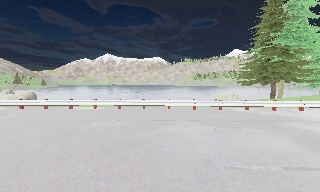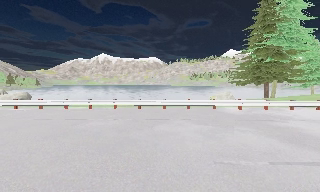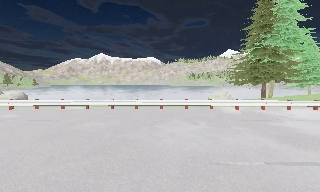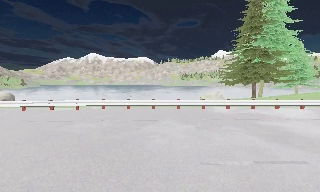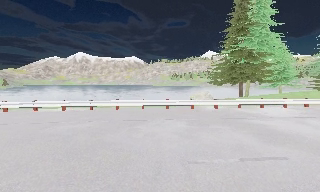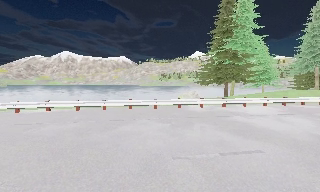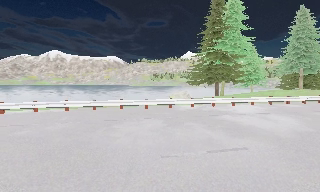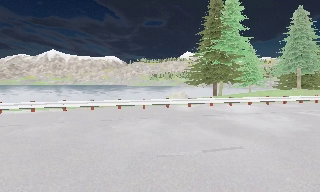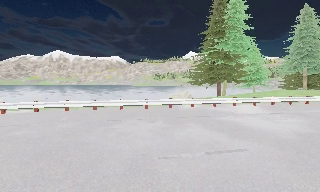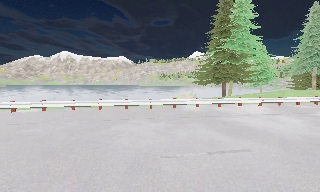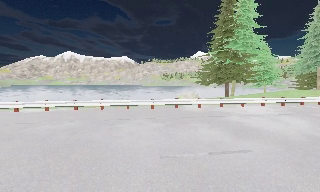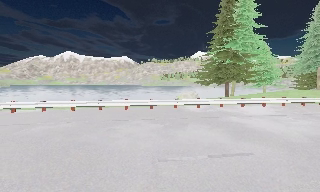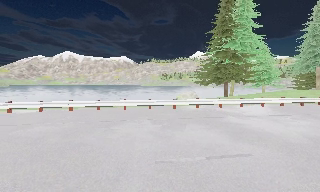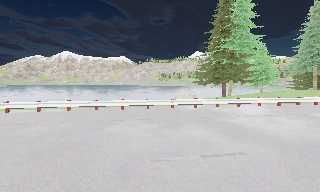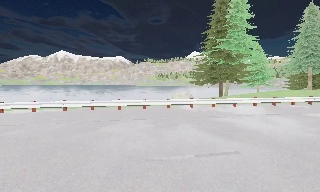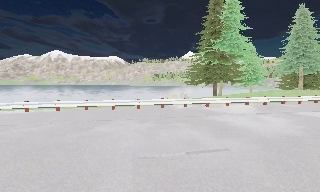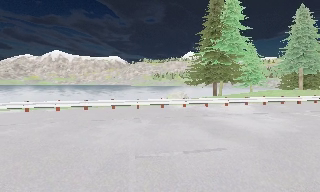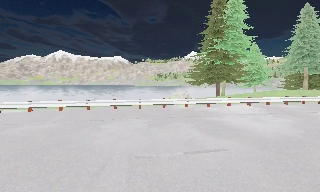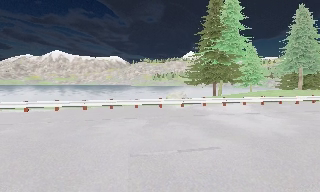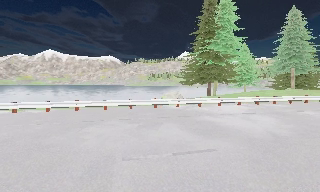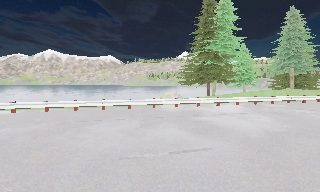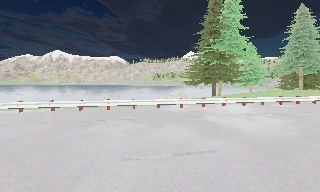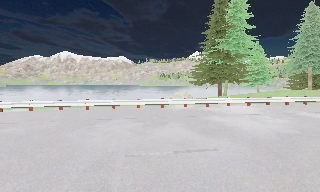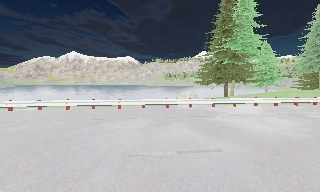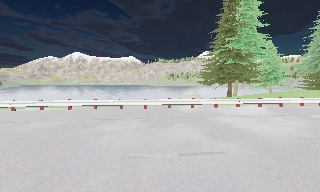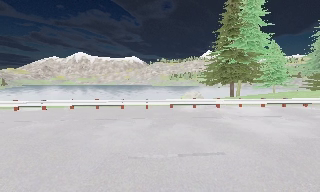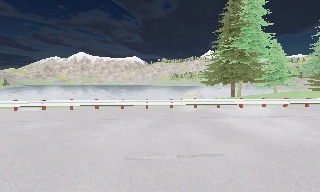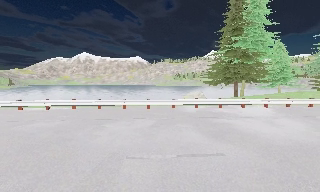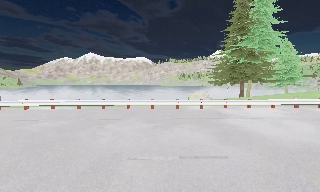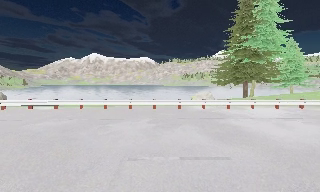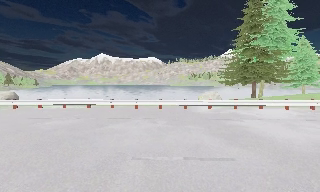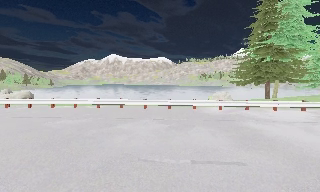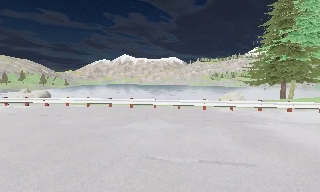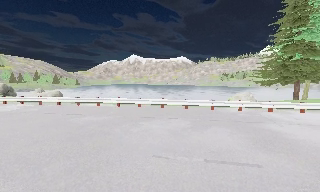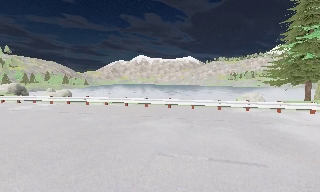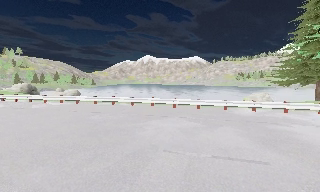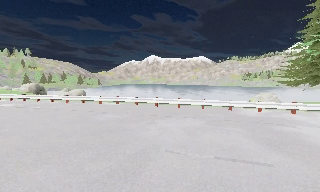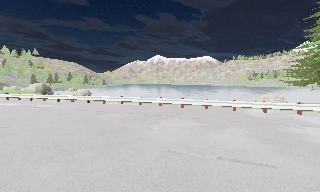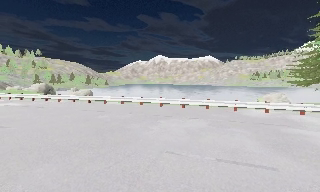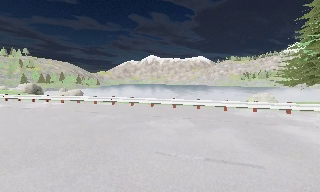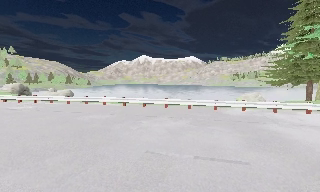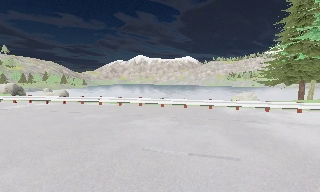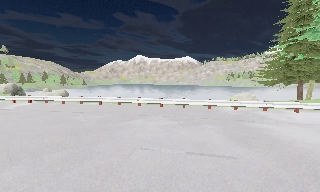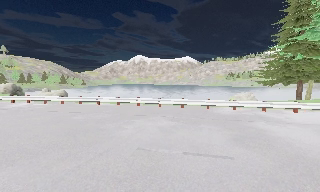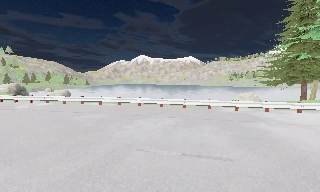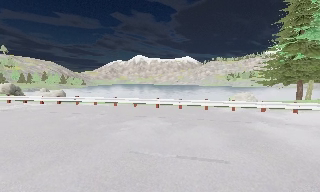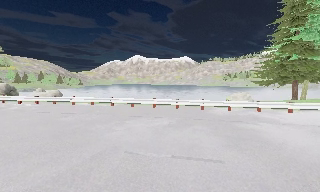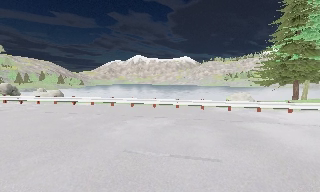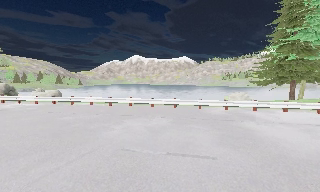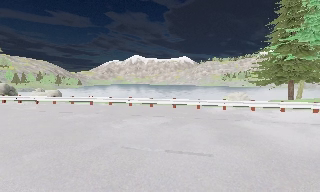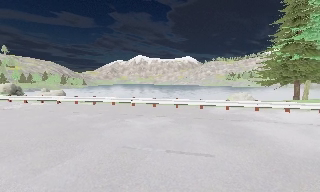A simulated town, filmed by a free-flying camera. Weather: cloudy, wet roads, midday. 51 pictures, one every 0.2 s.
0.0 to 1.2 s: The camera swings to its right by about 15 degrees, and the scene slides to the left.
1.2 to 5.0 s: The camera travels to its right, about 1 m.
5.0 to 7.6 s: The camera swings to its left by about 25 degrees, and the scene slides to the right. It travels to its right, about 0.5 m.
7.6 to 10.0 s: The camera travels to its right, about 0.5 m, so close, fixed things drift to the left.
The film runs backward here.
